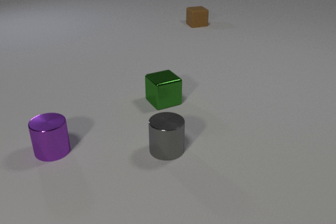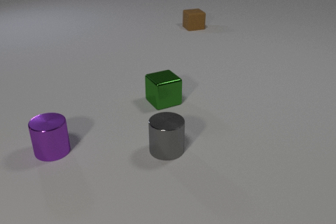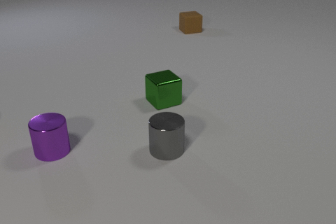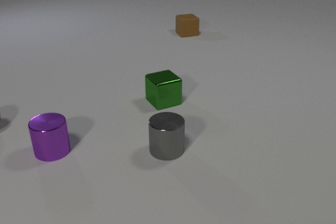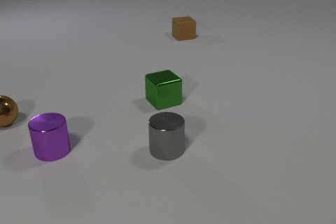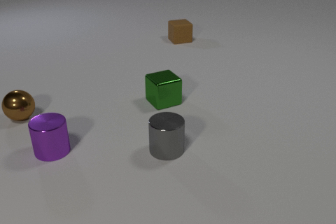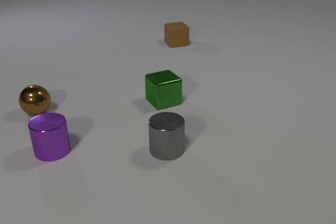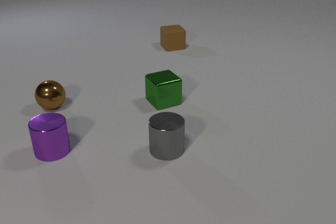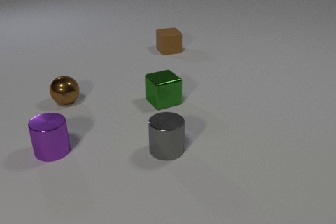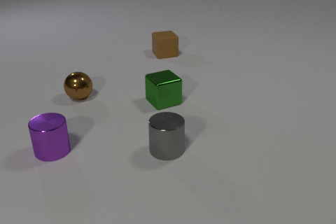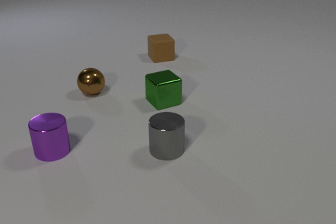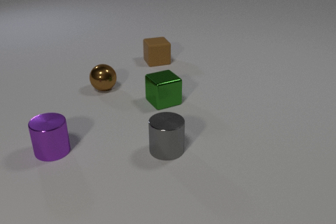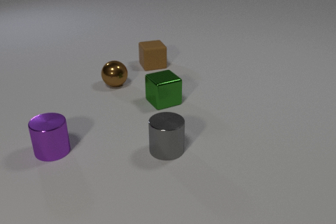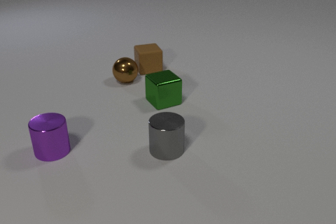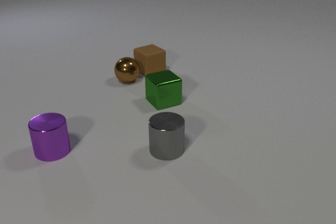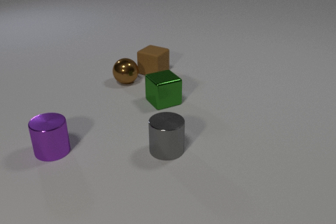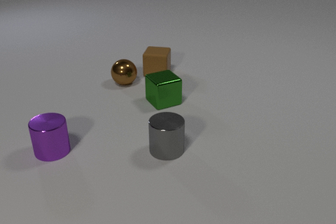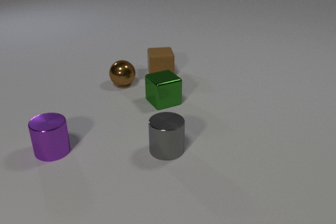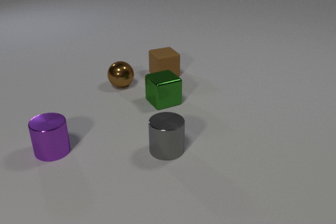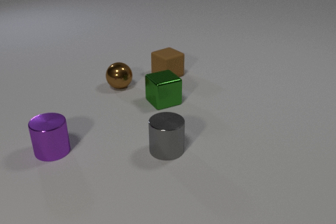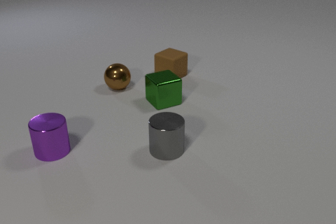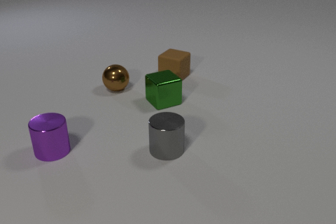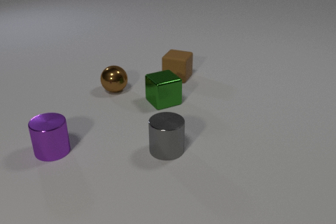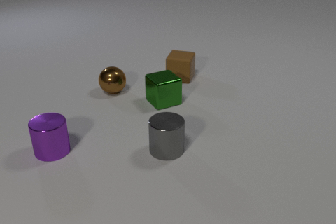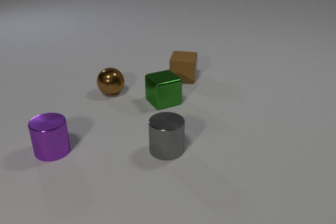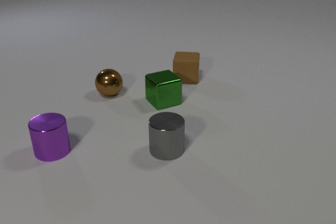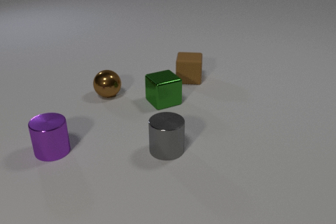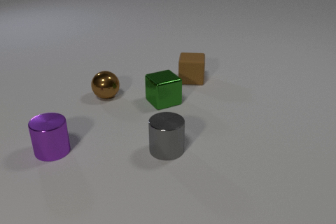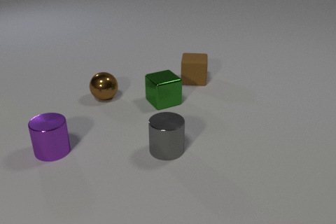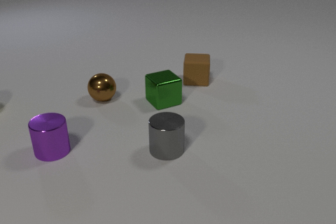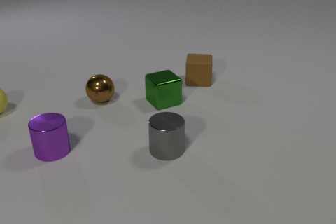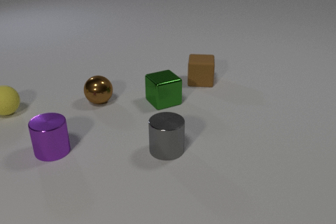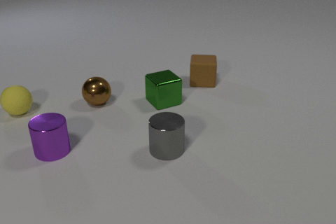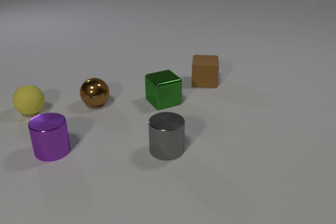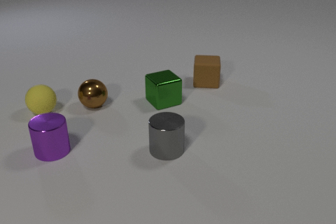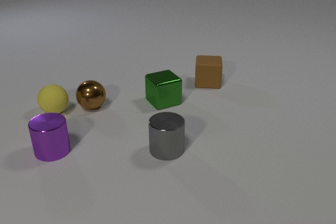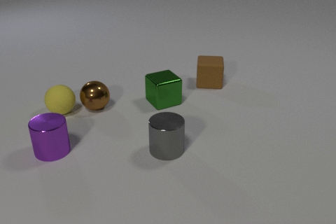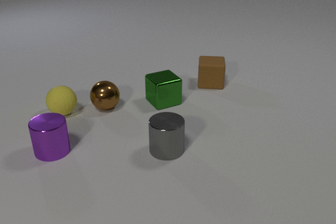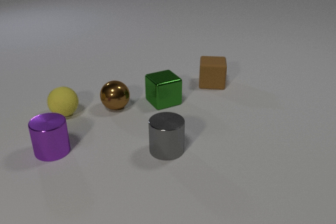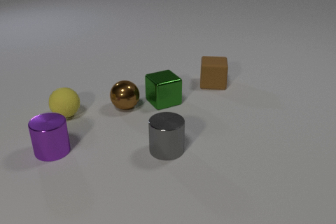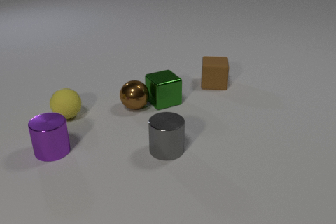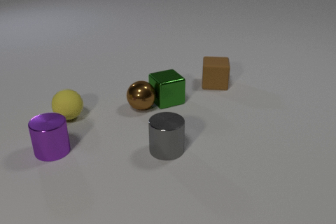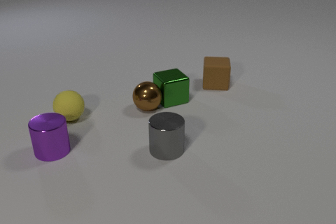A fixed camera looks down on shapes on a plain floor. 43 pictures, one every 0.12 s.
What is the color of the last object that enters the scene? yellow.
How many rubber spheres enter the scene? 1.
What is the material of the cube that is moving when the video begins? rubber.
0.00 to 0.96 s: The brown rubber cube slides toward the camera. The brown metal sphere comes in at the left edge, rolls to the right and away from the camera.
0.96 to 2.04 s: The brown rubber cube slides toward the camera, spins so that its near face slides to the right, counterclockwise seen from above. The brown metal sphere rolls to the right and away from the camera. The brown rubber cube and the brown metal sphere collide.
2.04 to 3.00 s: The brown rubber cube slides to the right and toward the camera, spins counterclockwise seen from above by about 75 degrees, its near face sliding to the right. The brown metal sphere rolls toward the camera and to the left.
3.00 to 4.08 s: The brown rubber cube slides to the right. The brown metal sphere rolls toward the camera and to the left. The yellow rubber sphere comes in at the left edge, rolls to the right.
4.08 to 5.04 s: The brown rubber cube slides to the right. The brown metal sphere rolls to the right. The yellow rubber sphere rolls to the right and toward the camera. The green metal cube slides to the right. The brown metal sphere and the yellow rubber sphere collide. The brown metal sphere and the green metal cube collide.
